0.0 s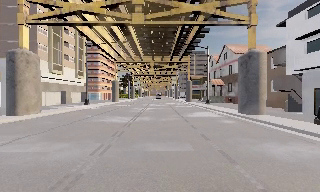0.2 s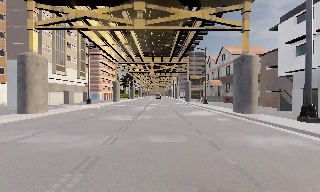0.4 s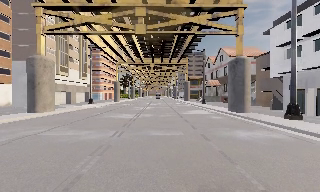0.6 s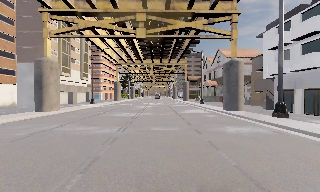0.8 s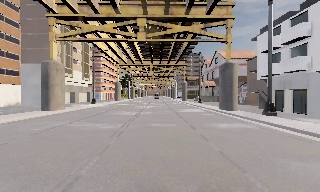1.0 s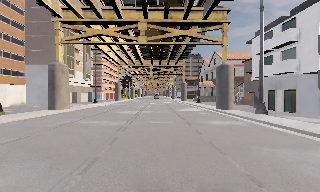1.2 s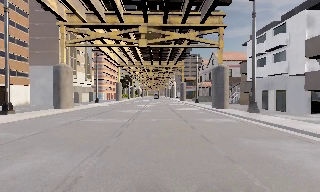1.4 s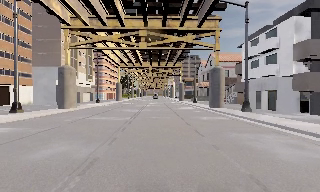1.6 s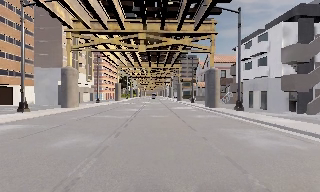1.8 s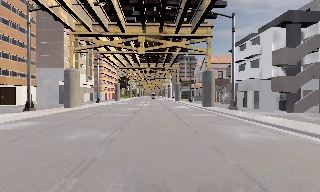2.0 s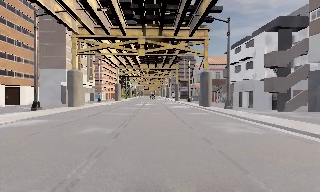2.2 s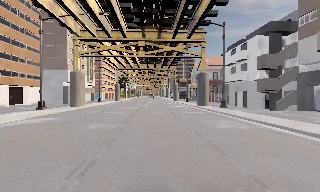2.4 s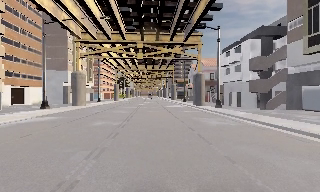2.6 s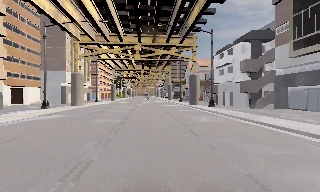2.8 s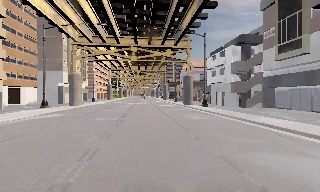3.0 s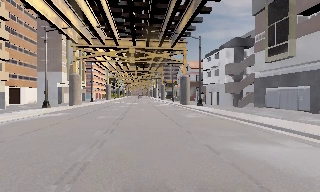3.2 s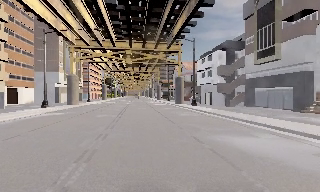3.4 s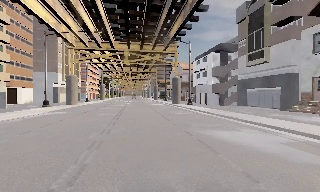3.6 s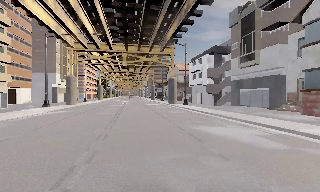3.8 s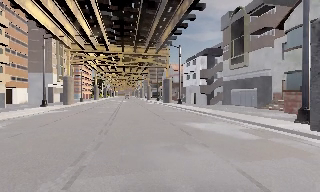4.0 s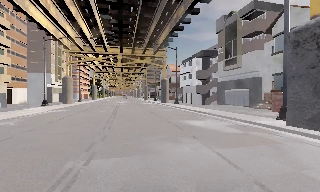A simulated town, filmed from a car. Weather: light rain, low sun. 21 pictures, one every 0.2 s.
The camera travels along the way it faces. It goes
backward.
0.0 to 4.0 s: The camera pans to its right, which is clockwise from overhead, by about 10 degrees. It travels backward, about 20 m, so what stands in front gets smaller.
The film runs backward here.
